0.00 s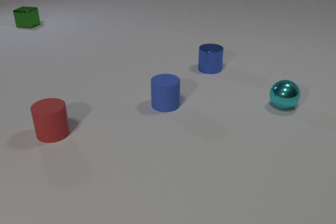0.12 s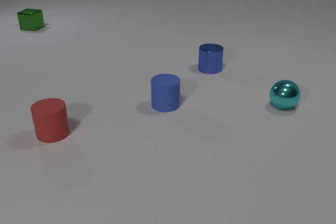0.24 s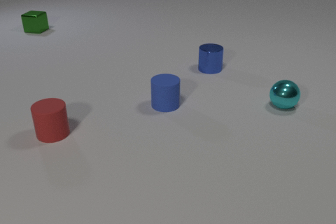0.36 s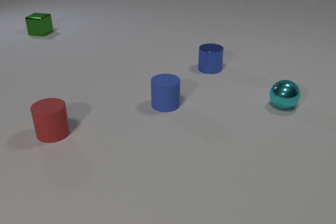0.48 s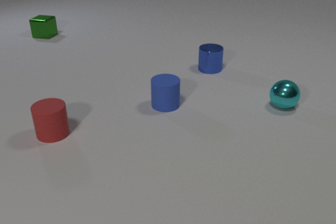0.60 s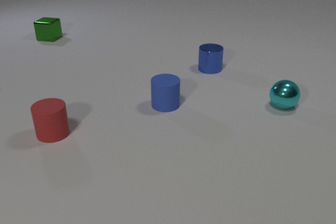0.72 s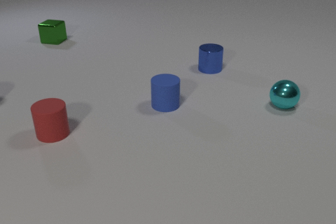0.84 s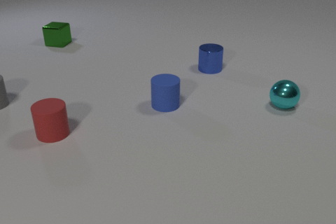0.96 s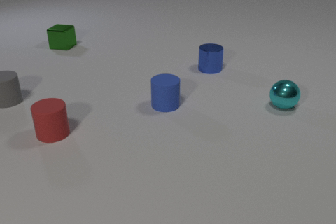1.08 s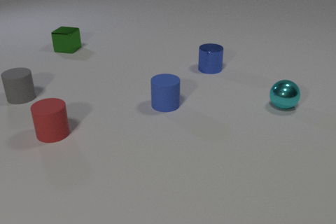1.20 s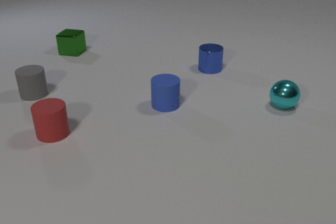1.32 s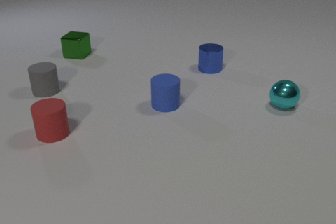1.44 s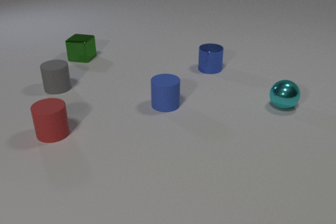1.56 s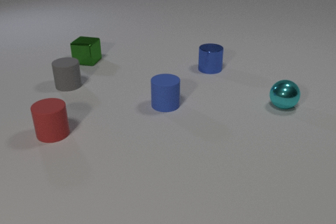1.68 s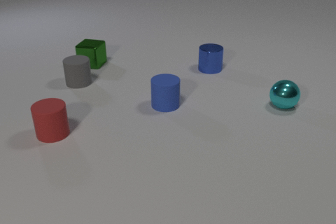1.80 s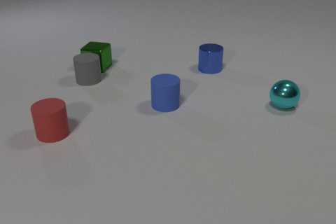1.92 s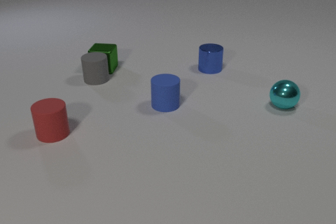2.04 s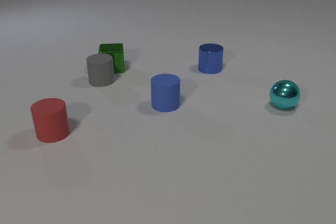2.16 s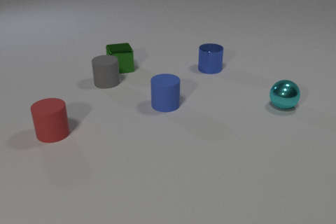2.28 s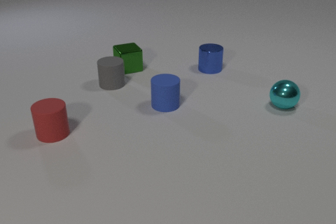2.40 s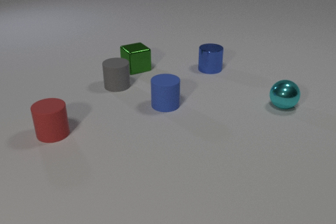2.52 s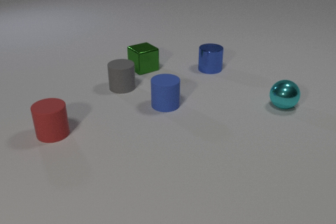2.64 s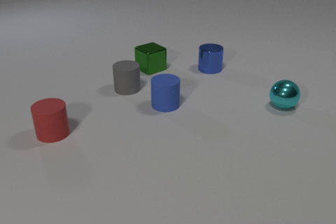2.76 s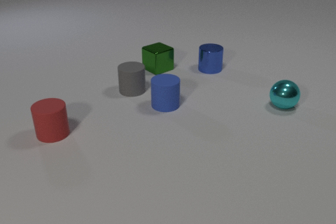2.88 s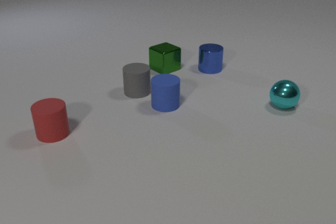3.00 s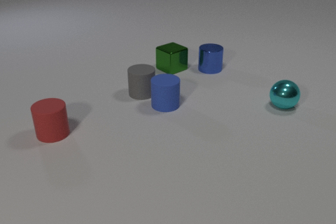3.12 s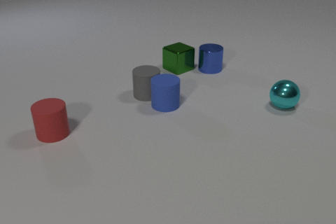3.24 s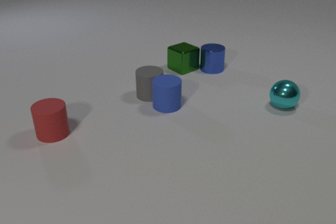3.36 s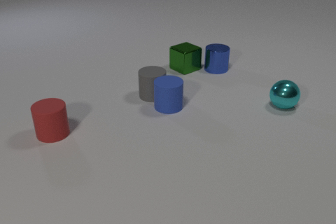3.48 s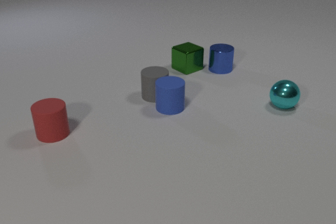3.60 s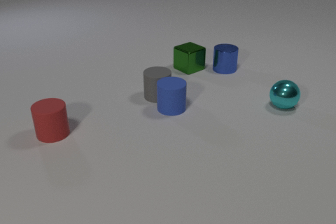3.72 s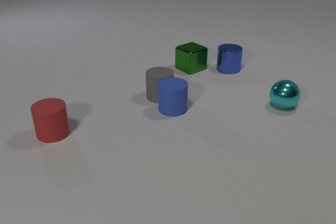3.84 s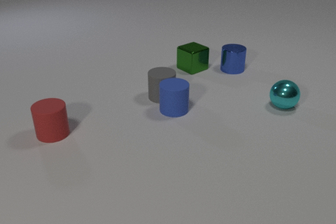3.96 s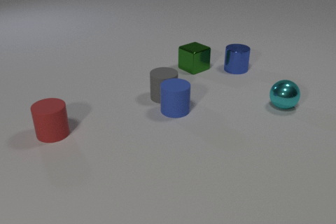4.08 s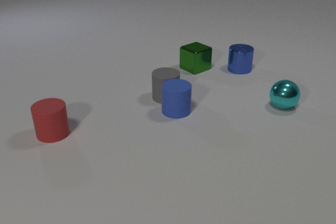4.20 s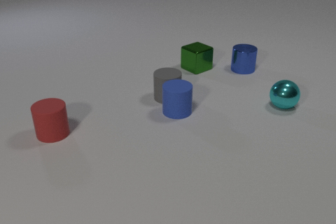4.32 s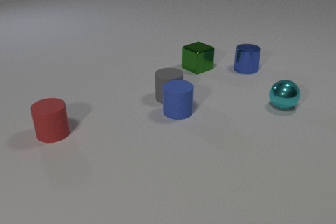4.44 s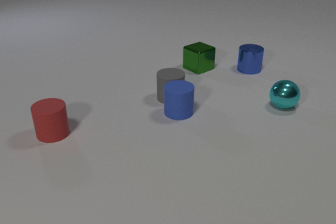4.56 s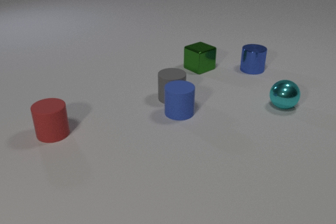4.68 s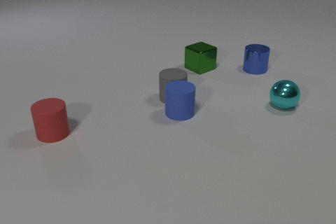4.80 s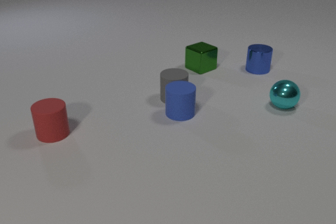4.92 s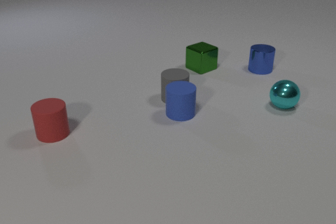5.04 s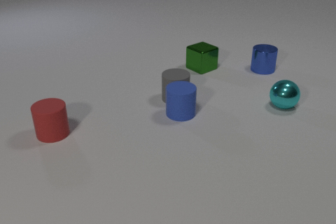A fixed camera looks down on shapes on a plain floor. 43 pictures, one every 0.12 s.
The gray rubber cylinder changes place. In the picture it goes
to the right.
The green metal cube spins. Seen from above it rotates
counterclockwise.
0.00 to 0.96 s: The gray rubber cylinder comes in at the left edge, slides to the right. The green metal cube slides toward the camera and to the right.
0.96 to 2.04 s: The gray rubber cylinder slides to the right. The green metal cube slides toward the camera and to the right, spins counterclockwise seen from above by about 15 degrees, its near face sliding to the right. The gray rubber cylinder and the green metal cube collide.
2.04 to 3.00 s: The gray rubber cylinder slides to the right and toward the camera. The green metal cube slides to the right, spins so that its near face slides to the right, counterclockwise seen from above.
3.00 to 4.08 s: The gray rubber cylinder slides to the right. The green metal cube slides to the right. The blue metal cylinder slides to the right. The blue rubber cylinder slides toward the camera and to the right. The gray rubber cylinder and the blue rubber cylinder collide. The green metal cube and the blue metal cylinder collide.
4.08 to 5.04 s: The gray rubber cylinder slides to the right. The green metal cube slides to the right. The blue metal cylinder slides to the right.
What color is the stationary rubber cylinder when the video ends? red.
How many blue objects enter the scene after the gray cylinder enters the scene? 0.
What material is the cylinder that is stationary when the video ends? rubber.
